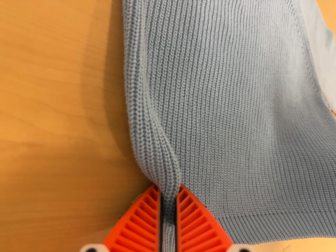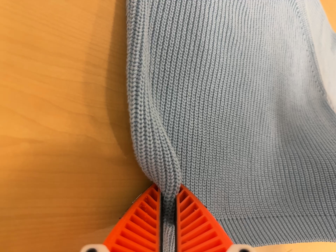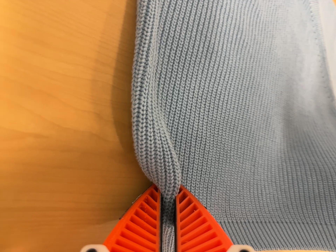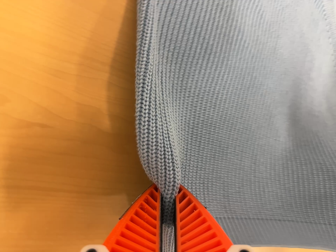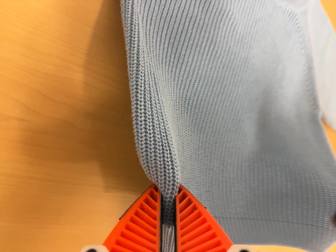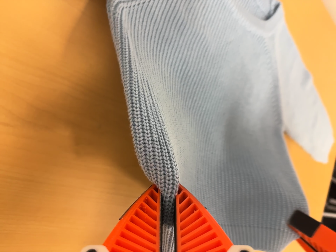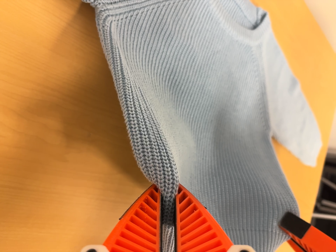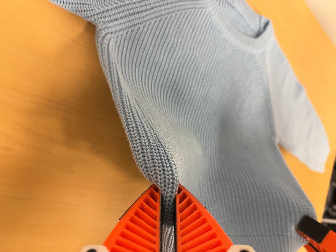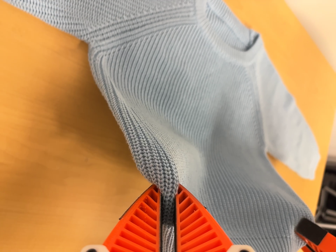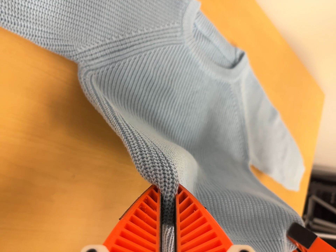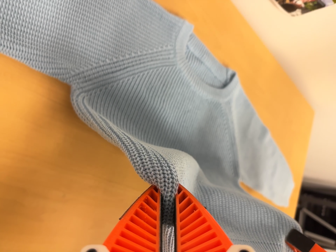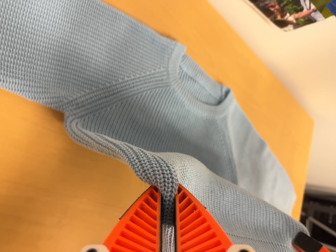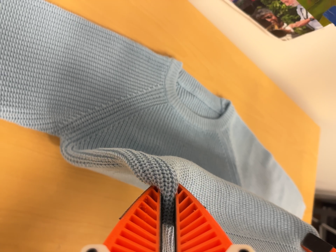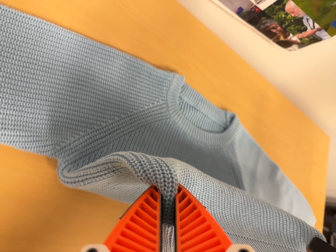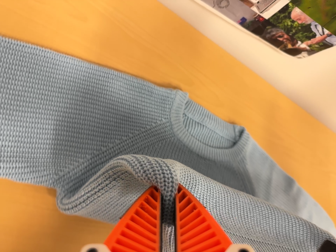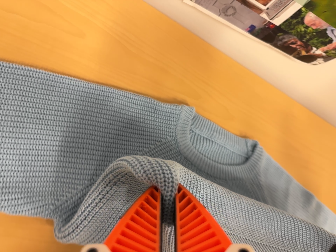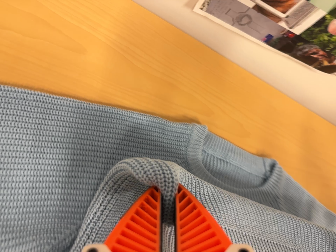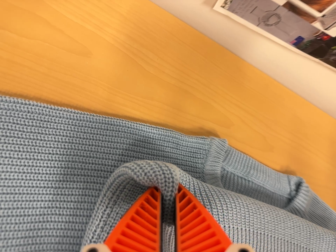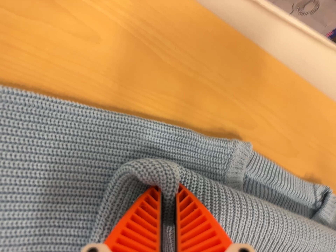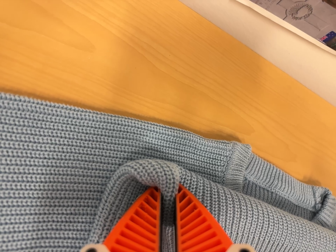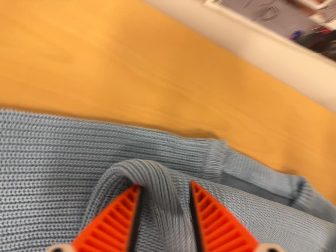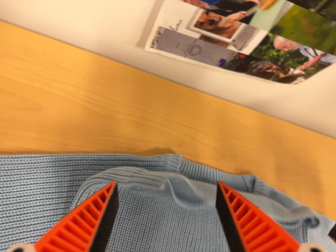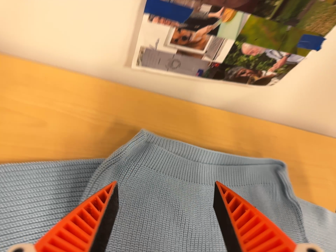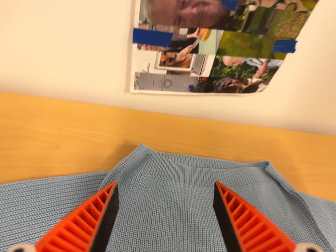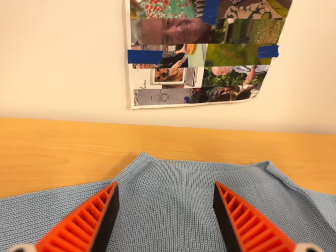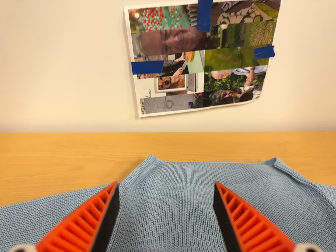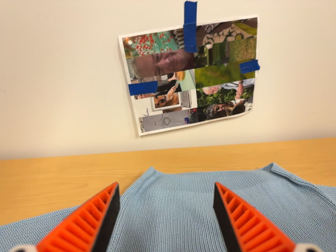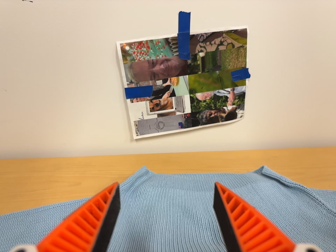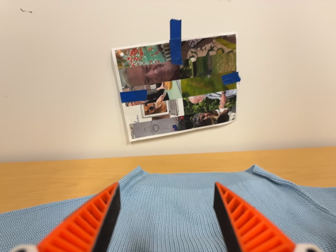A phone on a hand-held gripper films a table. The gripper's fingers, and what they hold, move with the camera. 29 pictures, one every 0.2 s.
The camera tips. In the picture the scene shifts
downward.
0.0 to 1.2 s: The camera travels backward and to its right, about 12 cm, so what stands in front gets smaller. It rolls about its line of sight by about 10 degrees, and the scene rotates clockwise.
1.2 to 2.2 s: The camera travels toward the top of its view, about 8 cm, so close, fixed things drift downward.
2.2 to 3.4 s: The camera pans to its left by about 10 degrees. It travels forward and toward the top of its view, about 18 cm, so what stands in front looms larger.
3.4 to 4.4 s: The camera travels backward and to its right, about 10 cm, so what stands in front gets smaller. Its aim tips toward the top of its view by about 10 degrees, and the scene shifts downward. It rolls about its line of sight by about 20 degrees, and the scene rotates counterclockwise.
4.4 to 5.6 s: The camera pans to its left by about 15 degrees. It travels toward the bottom of its view, backward and to its right, about 26 cm. Its aim tips toward the top of its view by about 35 degrees. It rolls about its line of sight by about 20 degrees, and the scene rotates counterclockwise.
The film runs forward here.
